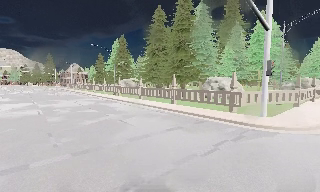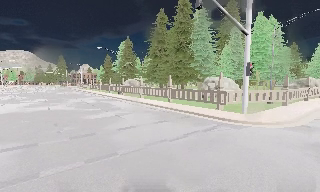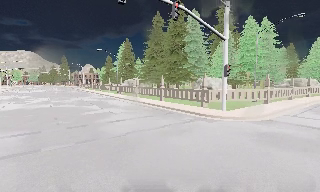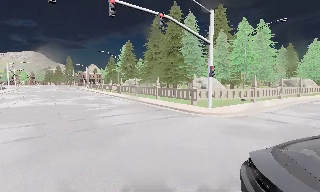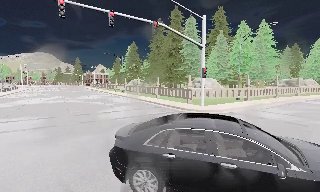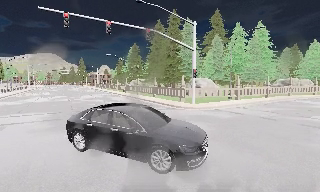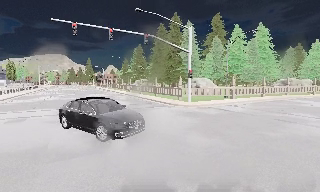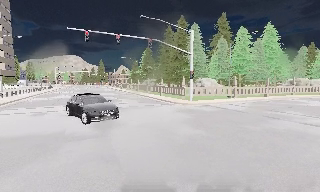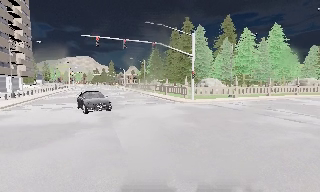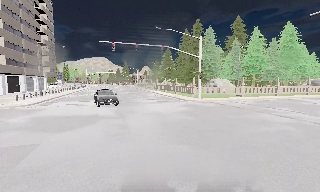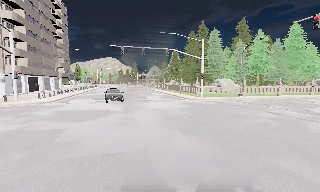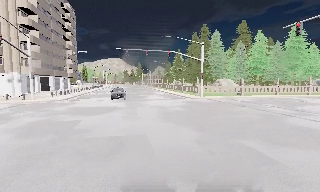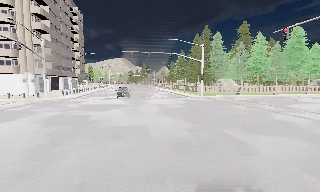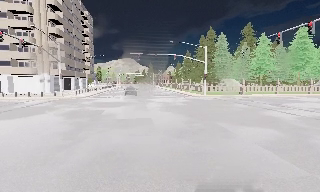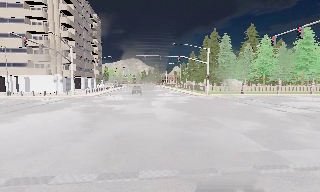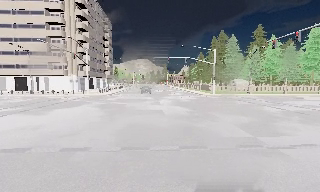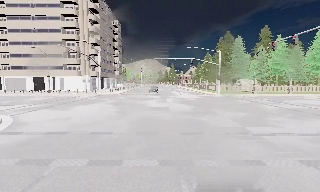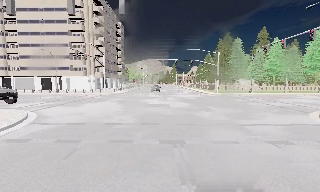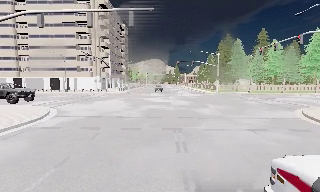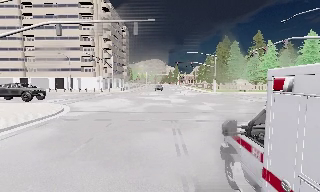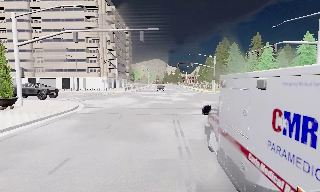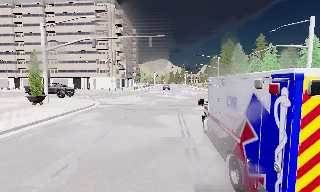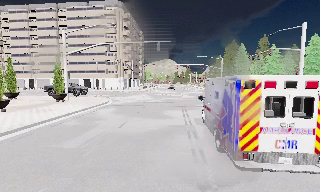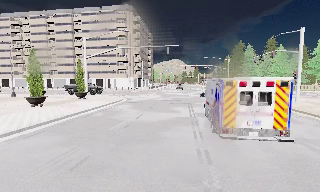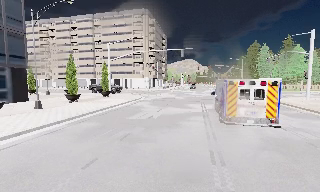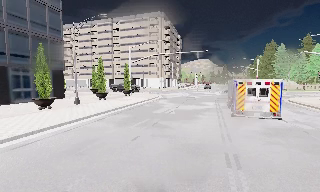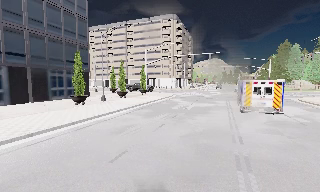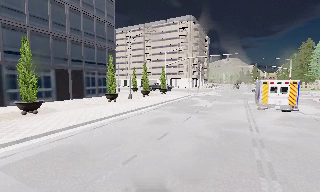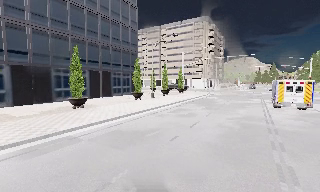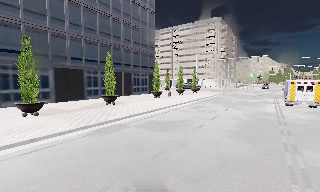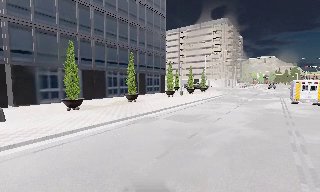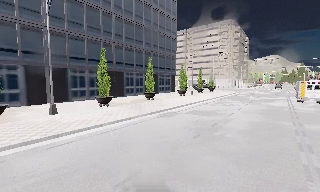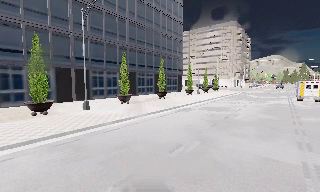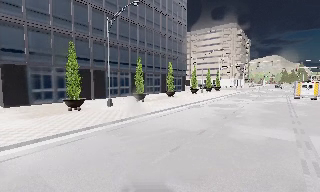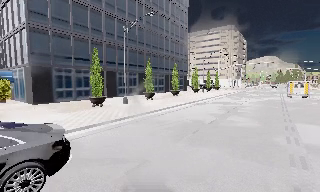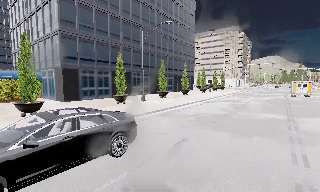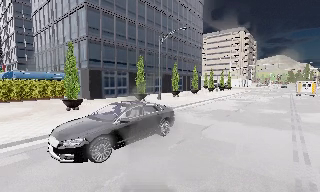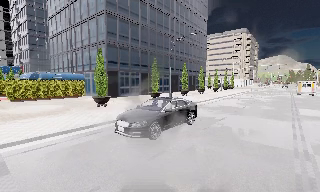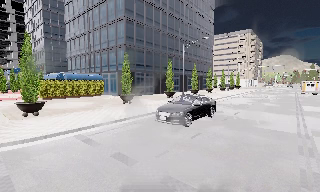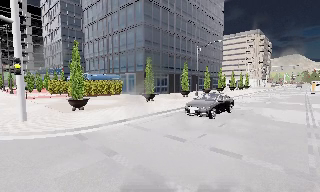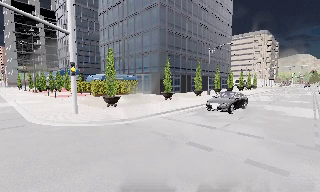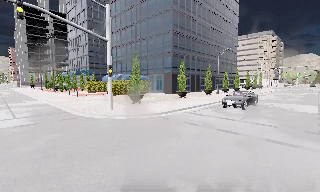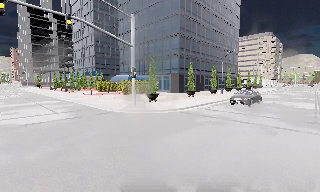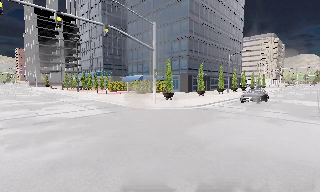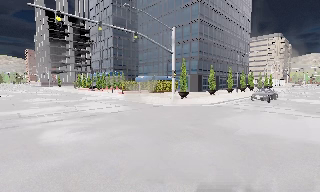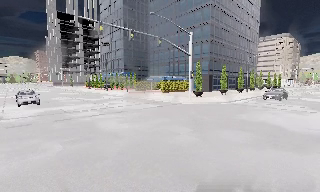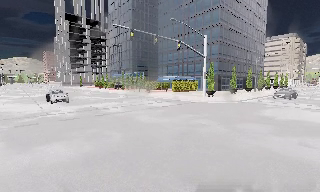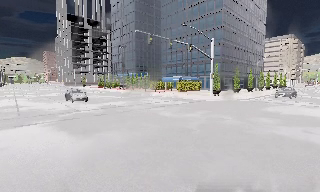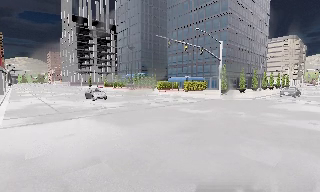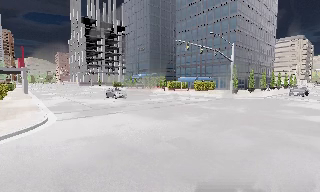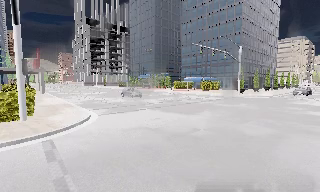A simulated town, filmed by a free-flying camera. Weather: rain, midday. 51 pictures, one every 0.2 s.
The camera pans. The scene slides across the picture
to the right.
The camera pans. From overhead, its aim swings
counterclockwise.
0.0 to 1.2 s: The camera pans to its left, which is counterclockwise from overhead, by about 10 degrees. It travels backward and to its right, about 10 m, so what stands in front gets smaller.
1.2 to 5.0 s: The camera swings to its left by about 45 degrees, and the scene slides to the right. It travels backward, about 30 m.
5.0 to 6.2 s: The scene slides to the right, as the camera pans about 20 degrees to its left. It travels backward and to its left, about 12 m, so what stands in front gets smaller.
6.2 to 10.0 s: The camera swings to its left by about 10 degrees, and the scene slides to the right. It travels backward and to its left, about 45 m, so what stands in front gets smaller.
The film runs backward here.
